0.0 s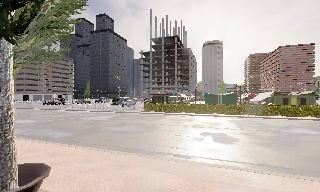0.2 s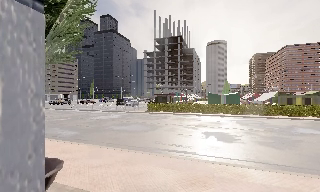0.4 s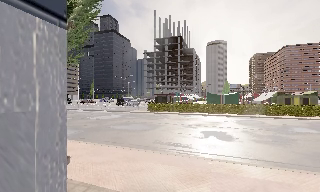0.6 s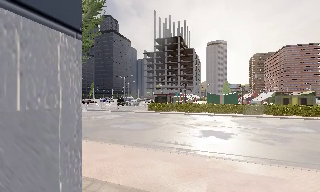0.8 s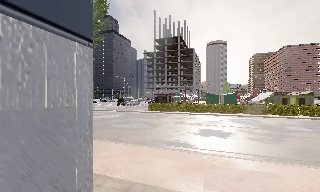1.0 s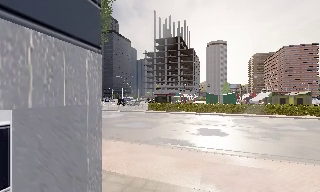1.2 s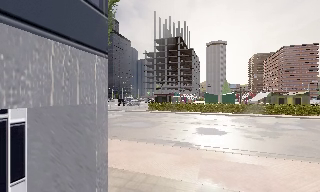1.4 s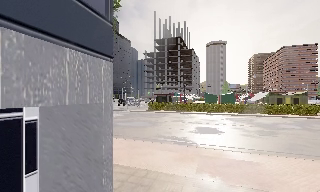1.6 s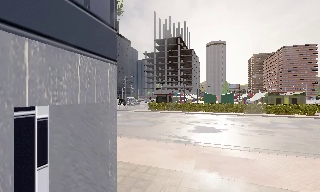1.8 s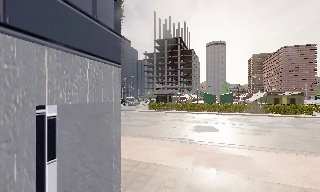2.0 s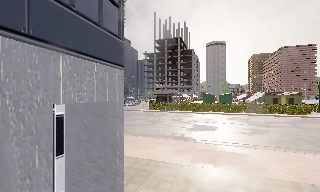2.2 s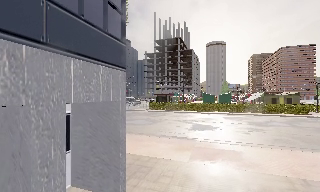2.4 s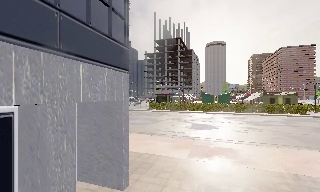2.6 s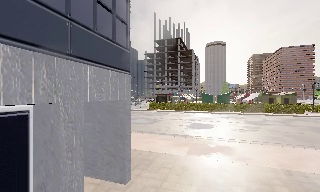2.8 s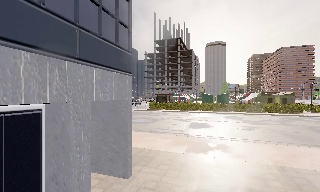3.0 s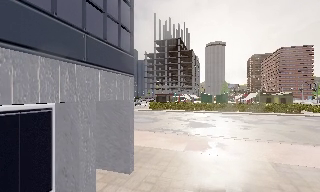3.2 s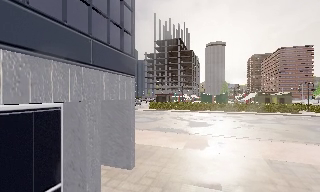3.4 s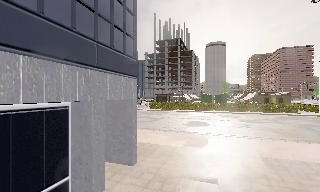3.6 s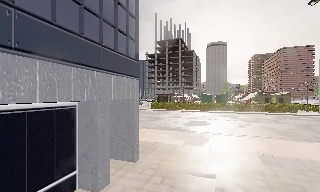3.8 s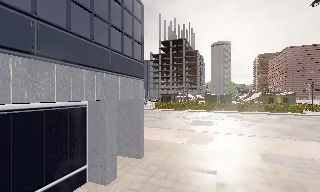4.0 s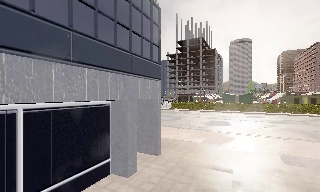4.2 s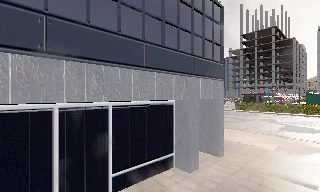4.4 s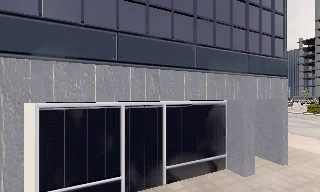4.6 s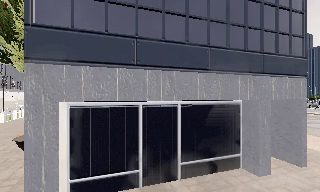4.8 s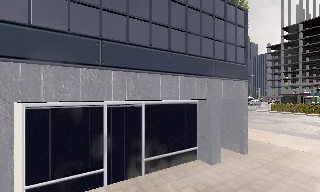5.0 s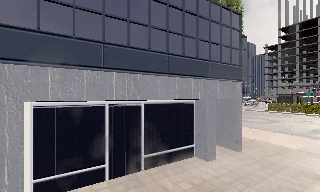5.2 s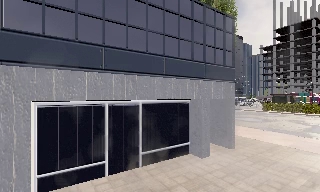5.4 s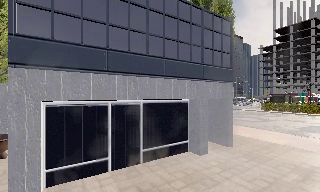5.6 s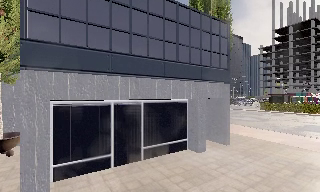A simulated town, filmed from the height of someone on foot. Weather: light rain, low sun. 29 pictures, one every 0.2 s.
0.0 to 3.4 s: The camera travels backward, about 5 m, so what stands in front gets smaller.
3.4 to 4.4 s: The camera swings to its left by about 45 degrees, and the scene slides to the right. It travels backward, about 1.5 m.
4.4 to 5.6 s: The camera travels backward, about 2 m, so what stands in front gets smaller.
The film runs backward here.
